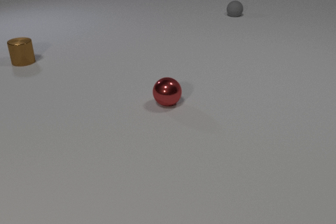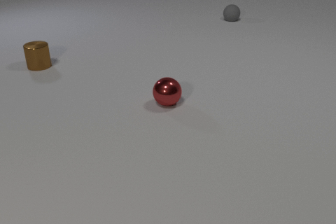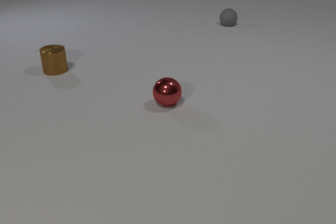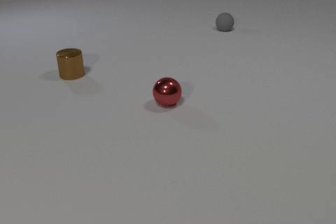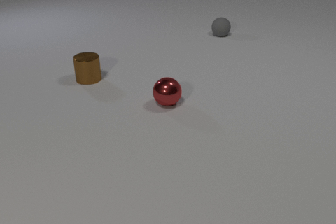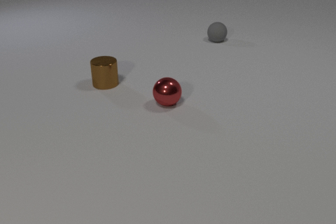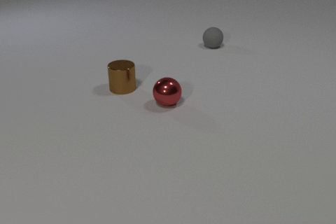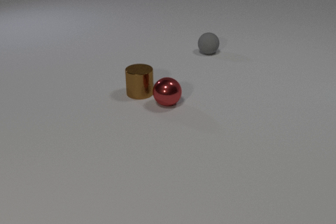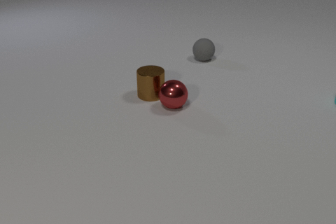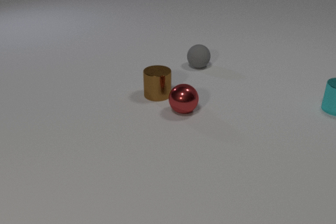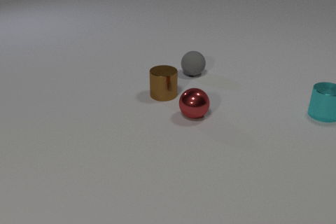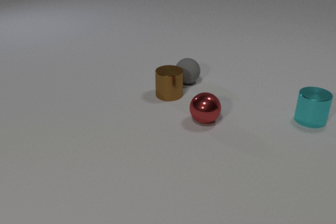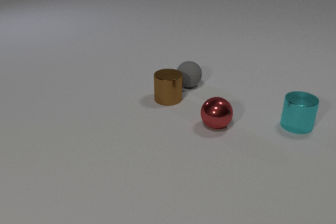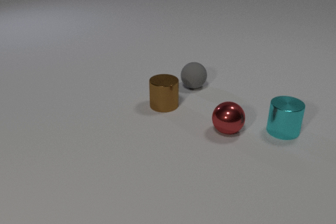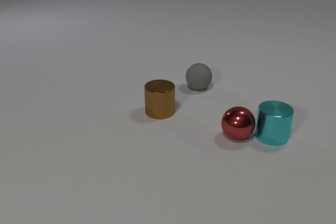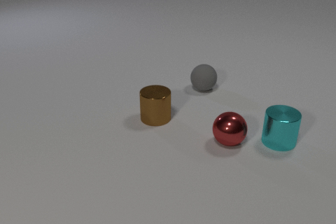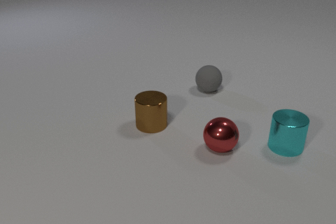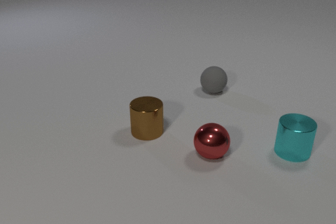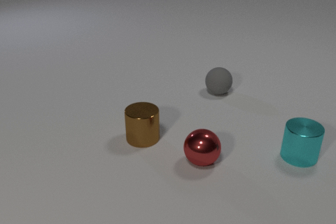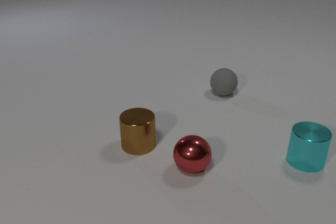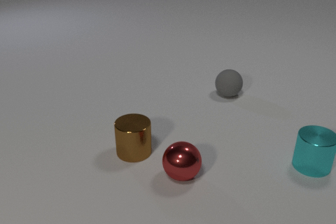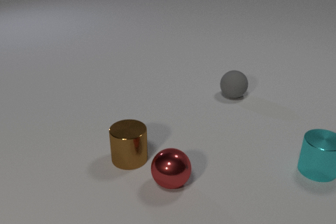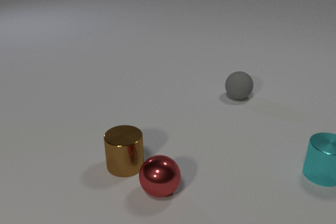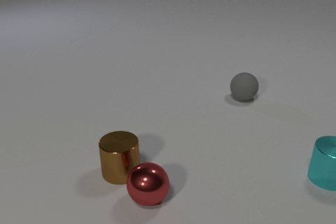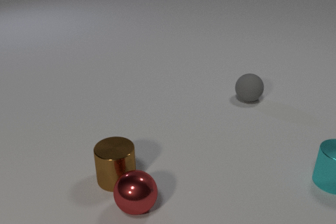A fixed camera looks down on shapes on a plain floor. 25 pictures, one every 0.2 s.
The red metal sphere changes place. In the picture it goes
toward the camera.
The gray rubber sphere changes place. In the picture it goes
toward the camera.
0.0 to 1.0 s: The brown metal cylinder slides to the right and toward the camera. The gray rubber sphere rolls toward the camera.
1.0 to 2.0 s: The brown metal cylinder slides to the right and toward the camera. The red metal sphere rolls to the right and toward the camera. The gray rubber sphere rolls toward the camera. The cyan metal cylinder comes in at the right edge, slides toward the camera and to the left. The brown metal cylinder and the red metal sphere collide.
2.0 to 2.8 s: The brown metal cylinder slides toward the camera. The red metal sphere rolls to the right and toward the camera. The gray rubber sphere rolls toward the camera. The cyan metal cylinder slides toward the camera and to the left. The brown metal cylinder and the gray rubber sphere collide. The red metal sphere and the cyan metal cylinder collide.
2.8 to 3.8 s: The brown metal cylinder slides toward the camera. The red metal sphere rolls toward the camera and to the left. The gray rubber sphere rolls to the right and toward the camera. The cyan metal cylinder slides to the right and toward the camera.
3.8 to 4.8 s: The brown metal cylinder slides toward the camera and to the left. The red metal sphere rolls toward the camera and to the left. The gray rubber sphere rolls to the right. The cyan metal cylinder slides to the right and toward the camera.
How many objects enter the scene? 1.
What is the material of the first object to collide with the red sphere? metal.
What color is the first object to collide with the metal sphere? brown.
